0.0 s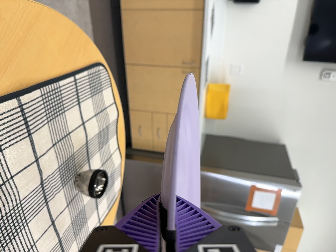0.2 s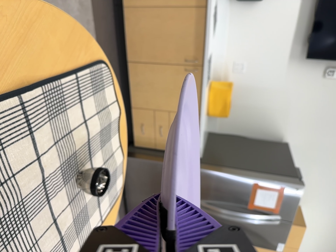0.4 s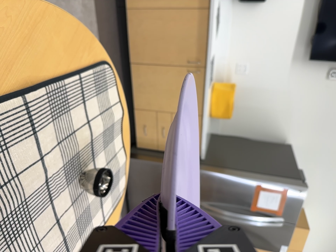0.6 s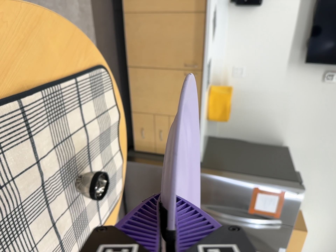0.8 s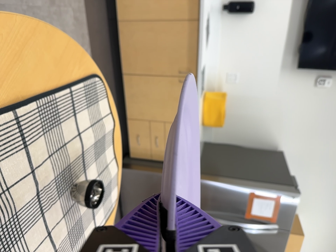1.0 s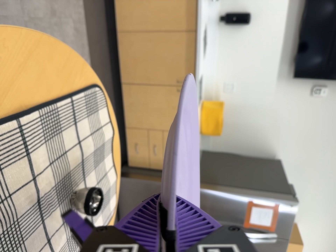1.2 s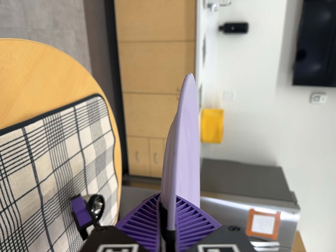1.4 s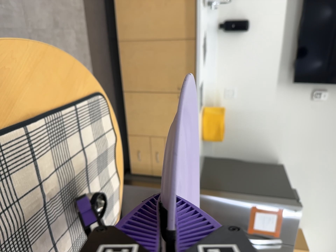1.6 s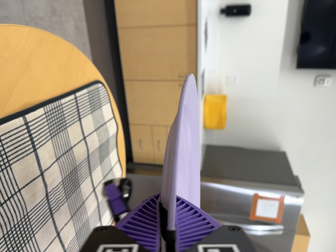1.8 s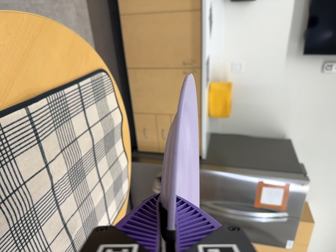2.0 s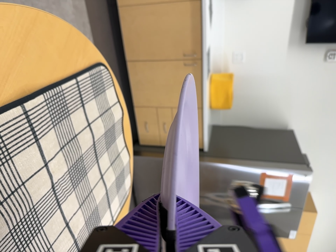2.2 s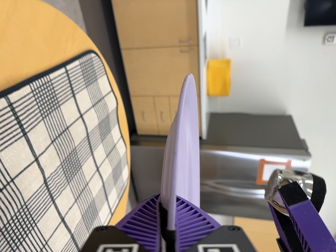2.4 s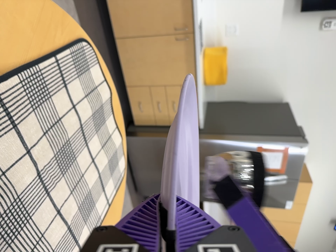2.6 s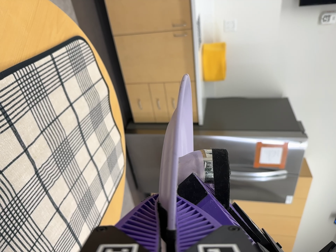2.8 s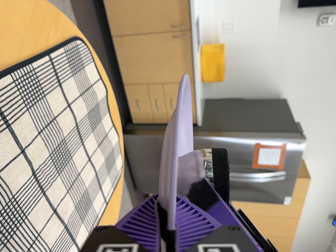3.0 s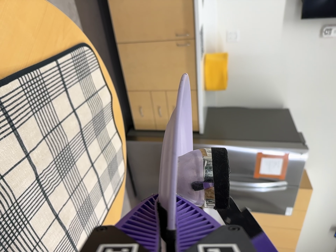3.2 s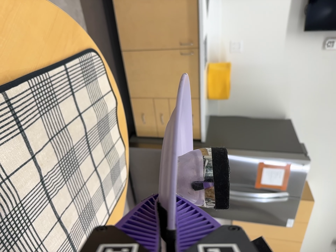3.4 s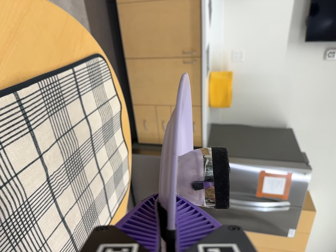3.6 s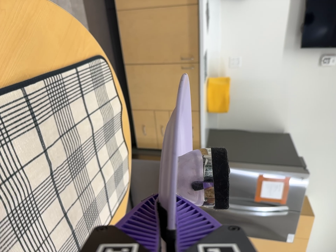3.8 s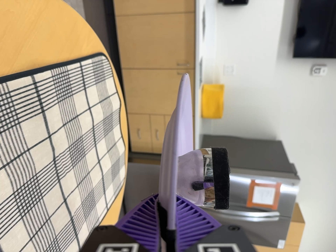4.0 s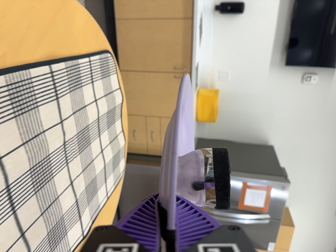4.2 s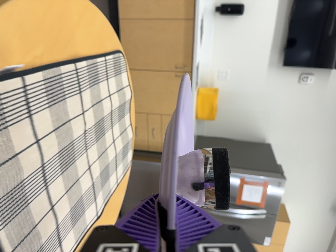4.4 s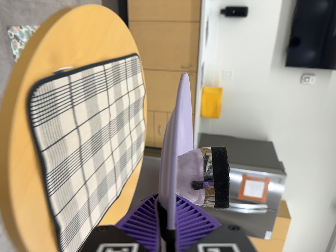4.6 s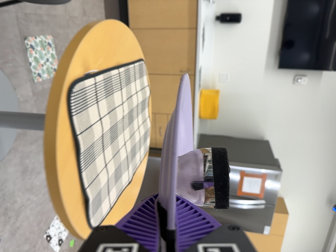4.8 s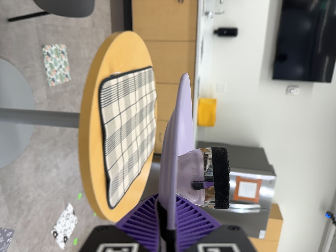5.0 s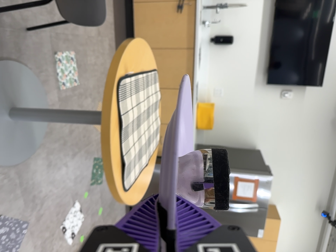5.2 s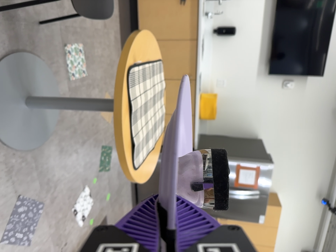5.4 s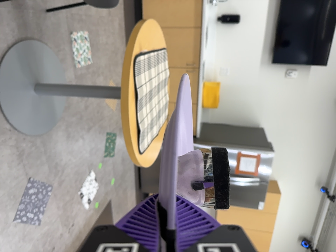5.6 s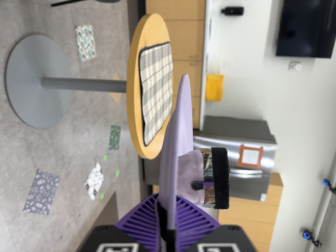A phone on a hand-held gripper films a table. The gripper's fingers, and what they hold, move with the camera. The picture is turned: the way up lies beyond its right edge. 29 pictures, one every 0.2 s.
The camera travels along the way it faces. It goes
backward.
0.0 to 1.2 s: The camera travels backward, about 4 cm, so what stands in front gets smaller.
1.2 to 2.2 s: The camera travels forward, about 7 cm, so what stands in front looms larger. Its aim tips toward the bottom of its view by about 10 degrees, and the scene shifts upward.
2.2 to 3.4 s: The camera shifts only a little, or ends up much as it began.
3.4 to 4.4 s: The camera travels backward and toward the bottom of its view, about 32 cm, so what stands in front gets smaller.
4.4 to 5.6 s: The camera travels backward, about 60 cm, so what stands in front gets smaller.
The film runs backward here.
